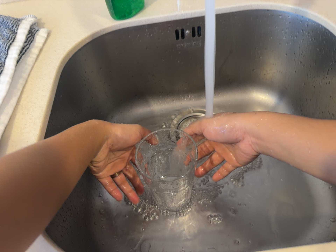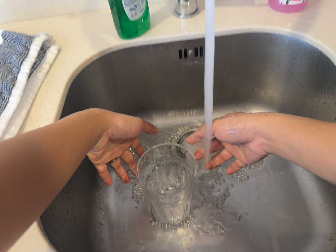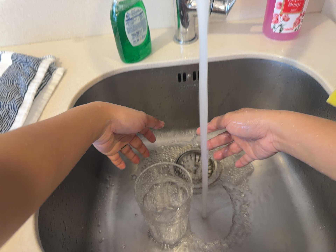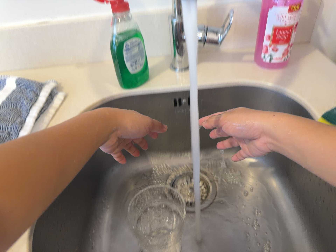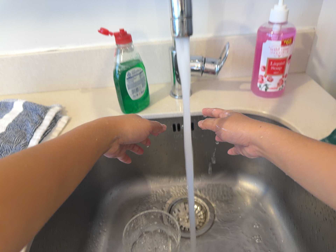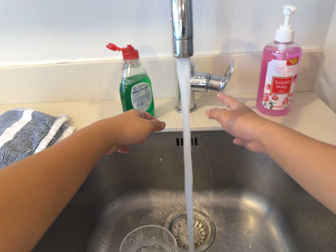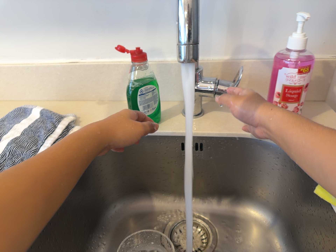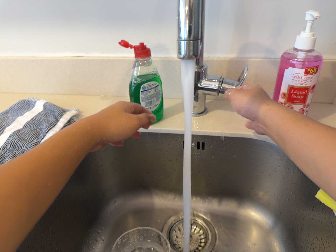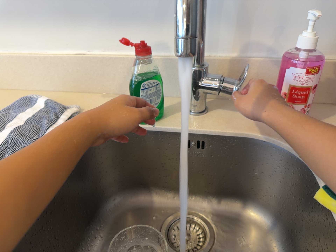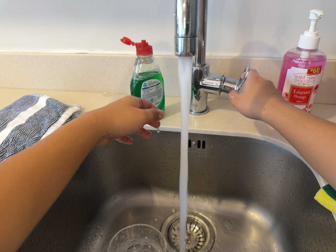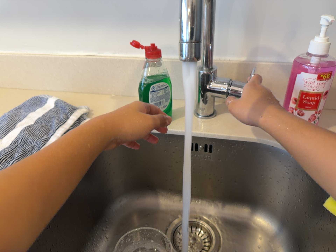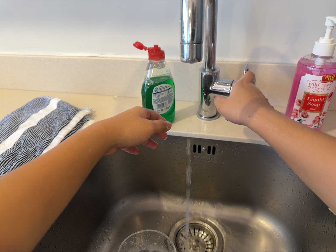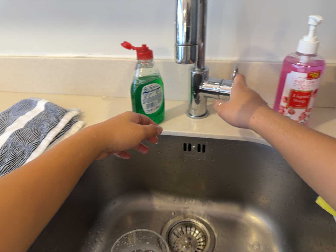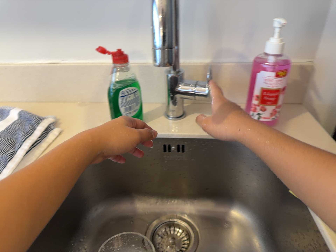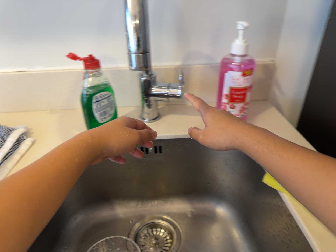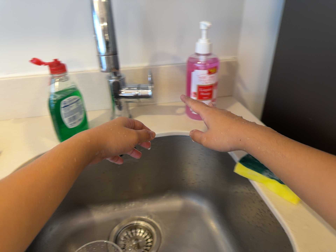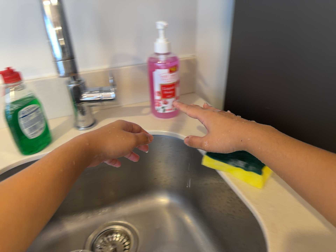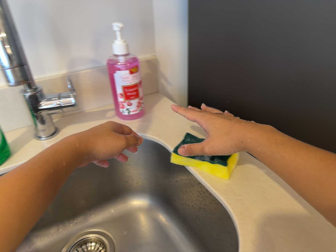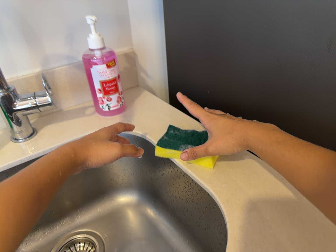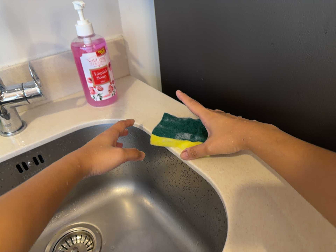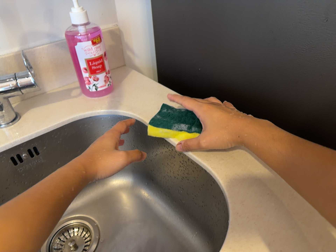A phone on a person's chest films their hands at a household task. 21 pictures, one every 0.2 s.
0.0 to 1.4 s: The camera travels to its right and backward, about 9 cm. Its aim tips toward the top of its view by about 20 degrees, and the scene shifts downward. It rolls about its line of sight by about 10 degrees, and the scene rotates clockwise.
1.4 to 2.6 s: The camera shifts only a little, or ends up much as it began.
2.6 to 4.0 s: The camera pans to its right by about 35 degrees. It rolls about its line of sight by about 25 degrees, and the scene rotates counterclockwise.
The film runs forward here.
